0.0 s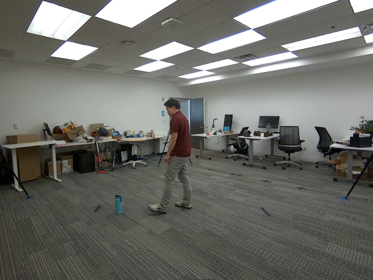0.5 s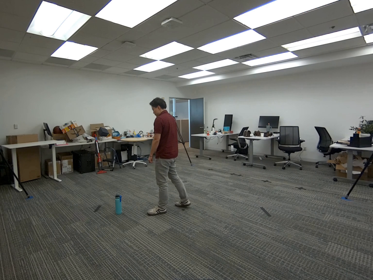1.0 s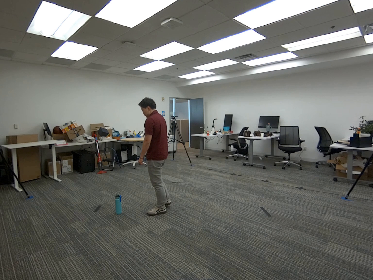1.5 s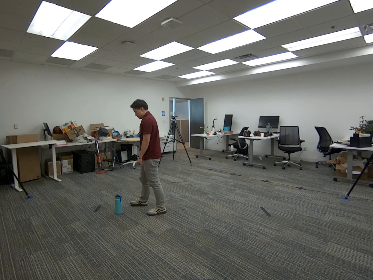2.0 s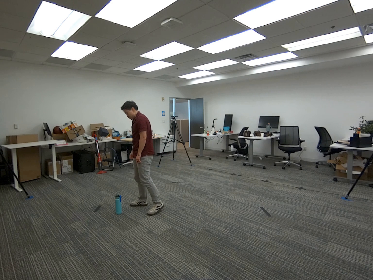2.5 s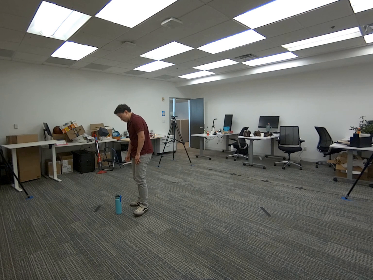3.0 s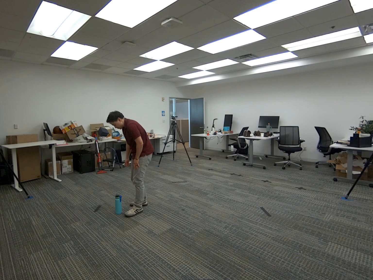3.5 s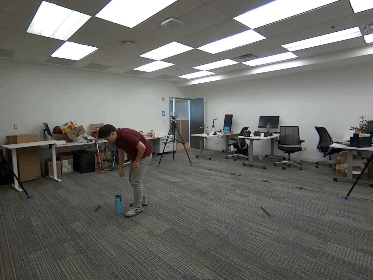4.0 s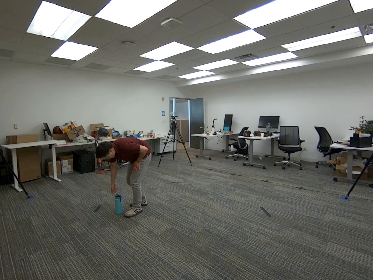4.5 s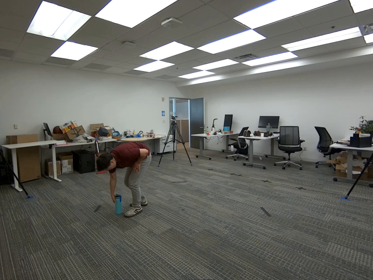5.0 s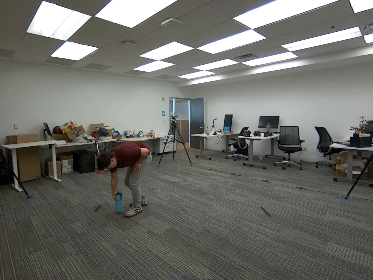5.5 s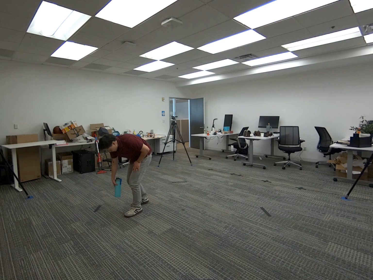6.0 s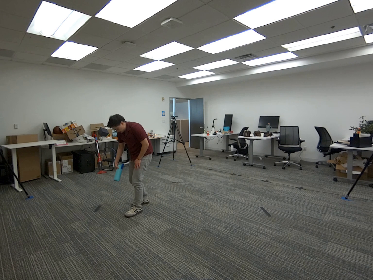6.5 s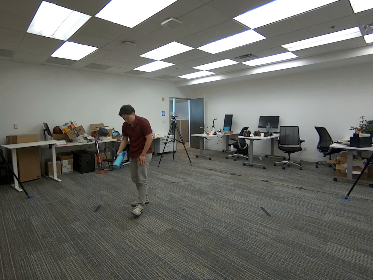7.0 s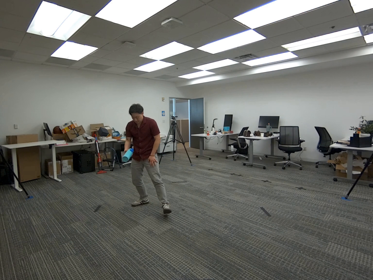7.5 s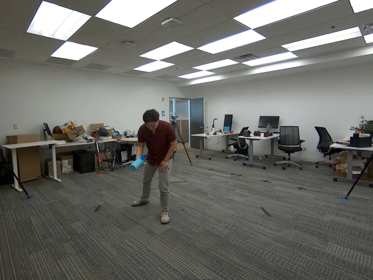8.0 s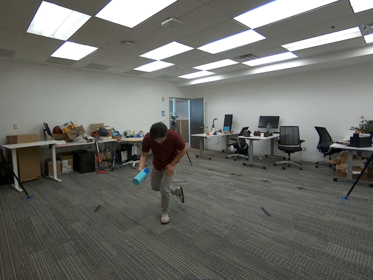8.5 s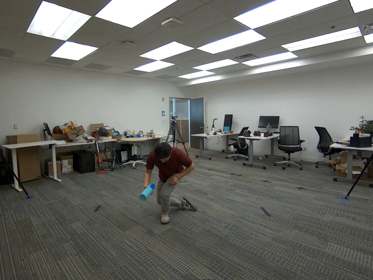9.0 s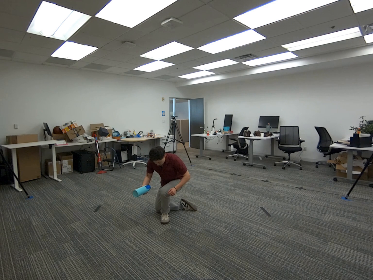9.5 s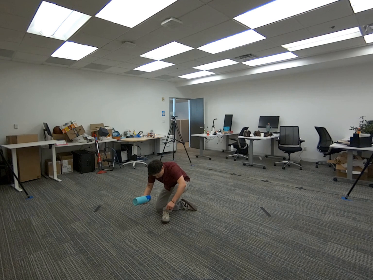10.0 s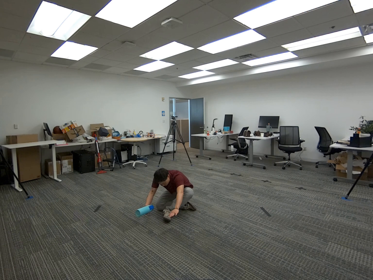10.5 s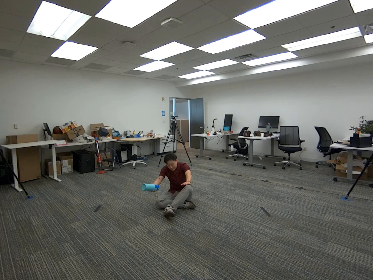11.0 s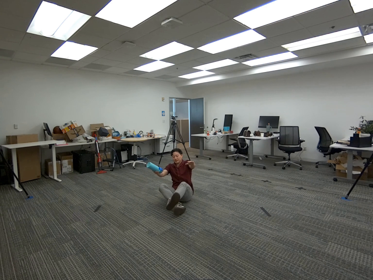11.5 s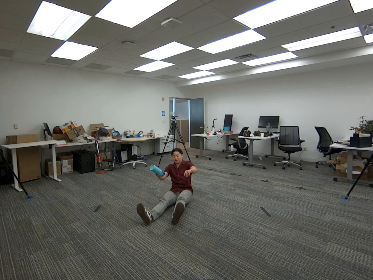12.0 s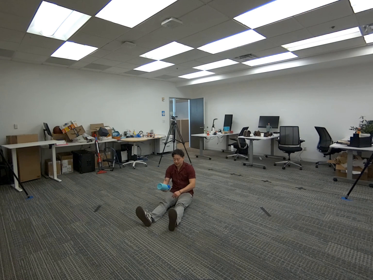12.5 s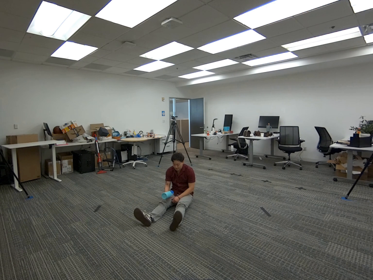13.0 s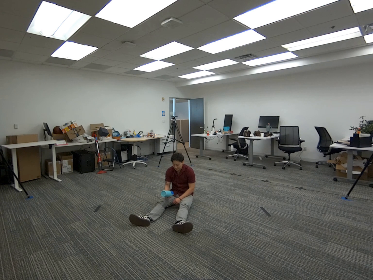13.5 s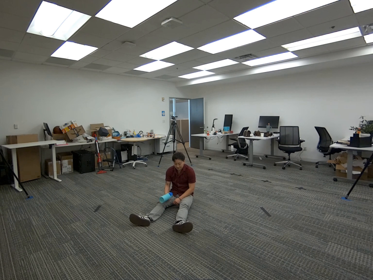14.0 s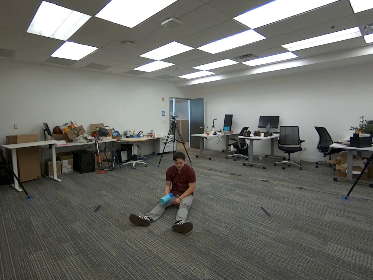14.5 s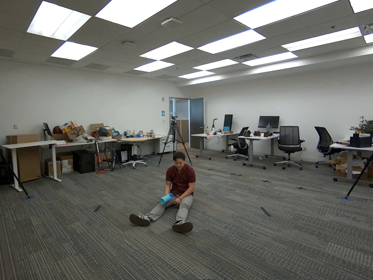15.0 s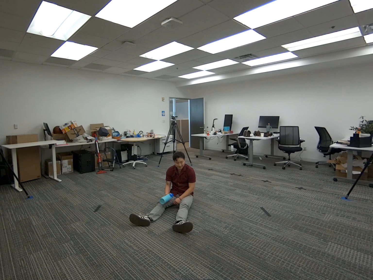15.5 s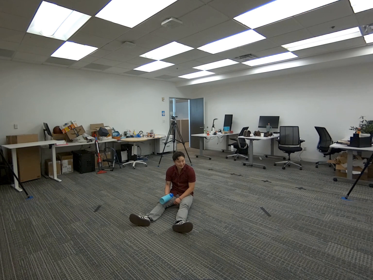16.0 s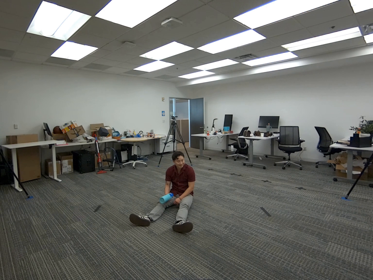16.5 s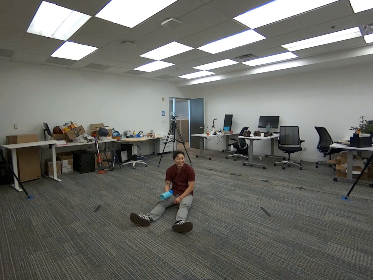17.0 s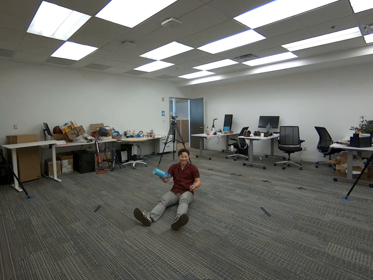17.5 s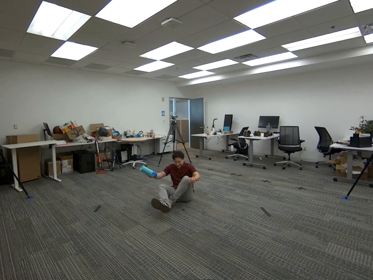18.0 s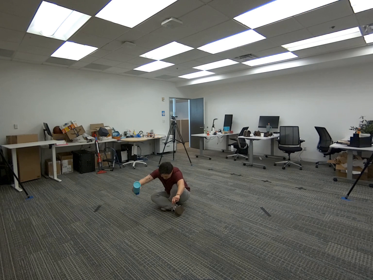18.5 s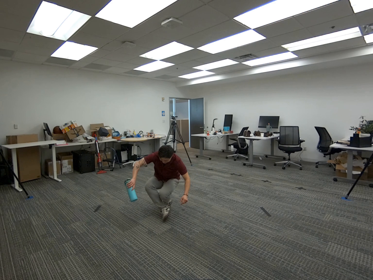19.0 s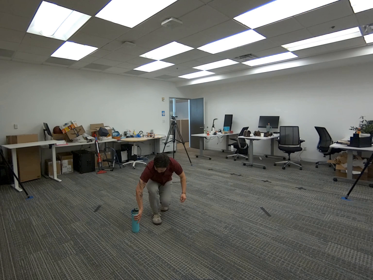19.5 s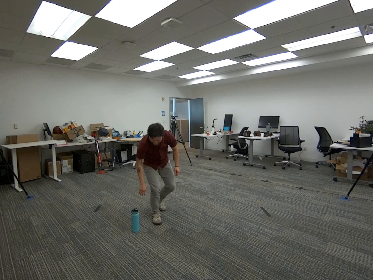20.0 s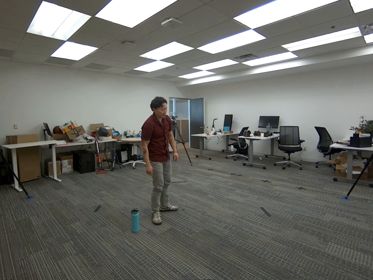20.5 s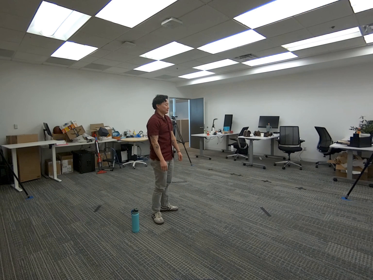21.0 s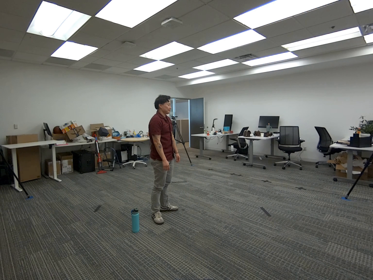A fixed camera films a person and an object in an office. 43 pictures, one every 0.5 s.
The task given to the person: Walk to the cyan water bottle on the ground. Pick up the bottle with your right hand. Sit on the ground while holding the bottle in your hand, stand up and place the bottle on the ground.
